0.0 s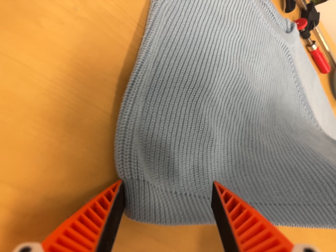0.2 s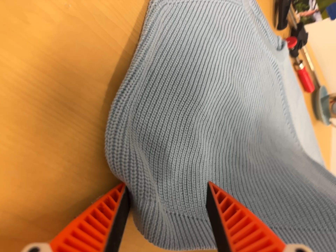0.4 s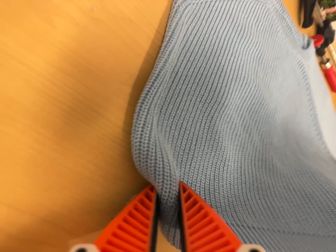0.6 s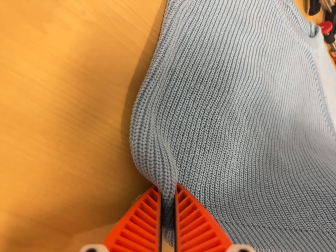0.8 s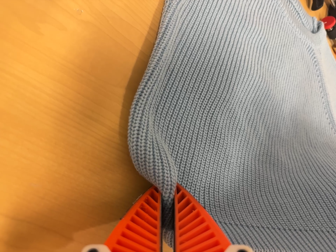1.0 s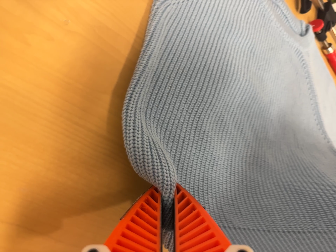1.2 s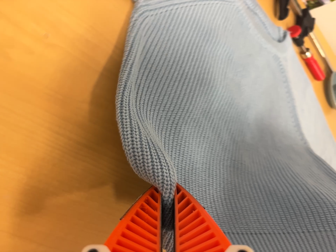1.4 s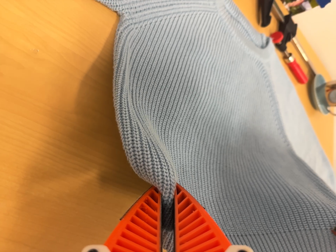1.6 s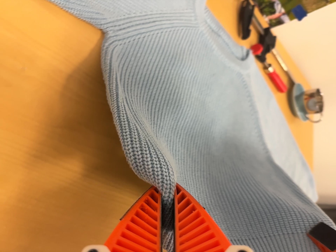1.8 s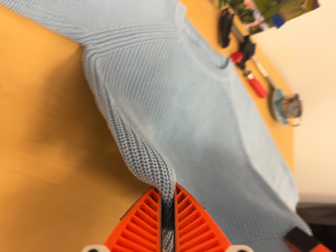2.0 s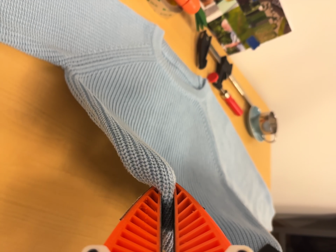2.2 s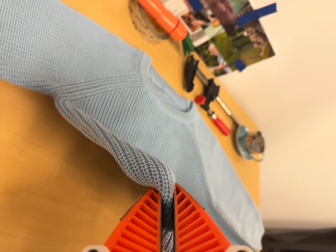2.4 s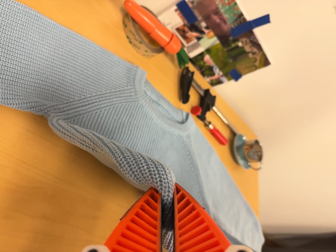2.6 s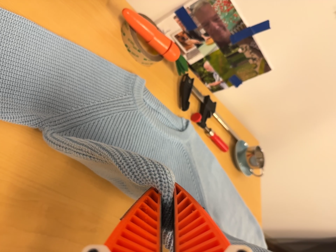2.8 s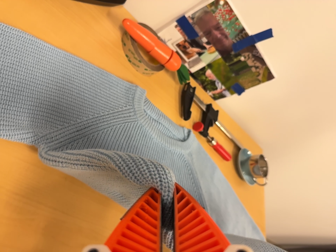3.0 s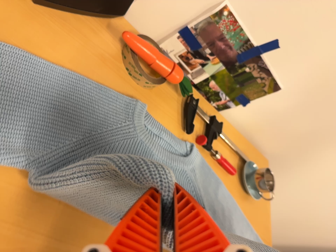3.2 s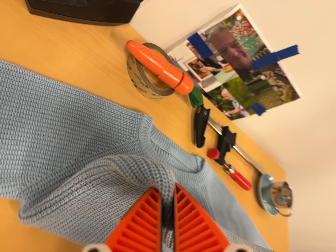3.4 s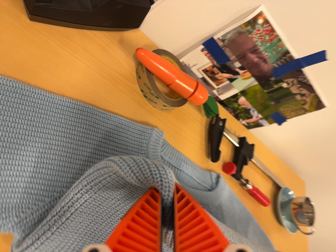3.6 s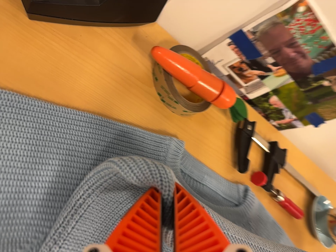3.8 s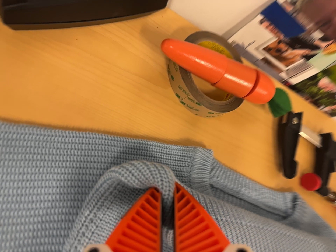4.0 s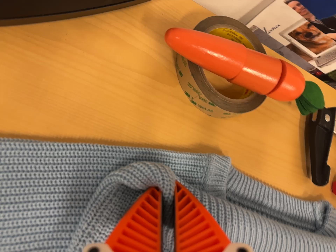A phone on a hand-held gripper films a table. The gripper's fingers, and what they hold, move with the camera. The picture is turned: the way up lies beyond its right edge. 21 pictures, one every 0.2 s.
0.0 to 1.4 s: The camera shifts only a little, or ends up much as it began.
1.4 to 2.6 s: The camera travels toward the top of its view, to its right and backward, about 12 cm, so close, fixed things drift downward. Its aim tips toward the top of its view by about 10 degrees, and the scene shifts downward.
2.6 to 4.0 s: The camera pans to its left by about 25 degrees. It travels forward and toward the top of its view, about 30 cm, so what stands in front looms larger.
The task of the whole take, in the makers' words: fold up.
The film runs forward here.
